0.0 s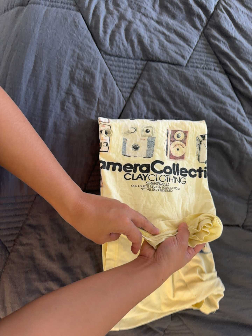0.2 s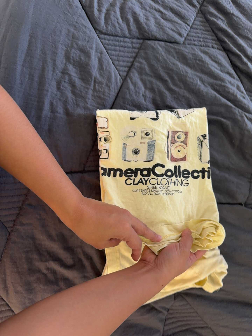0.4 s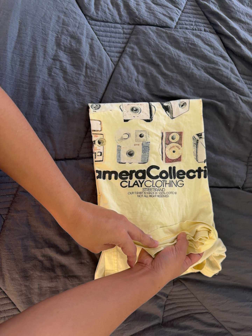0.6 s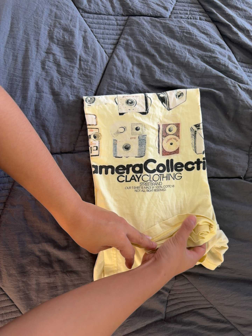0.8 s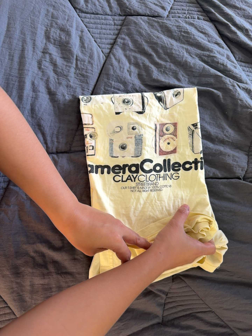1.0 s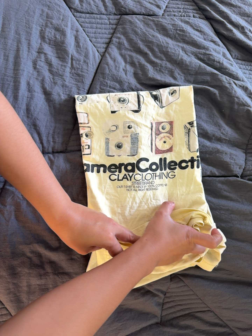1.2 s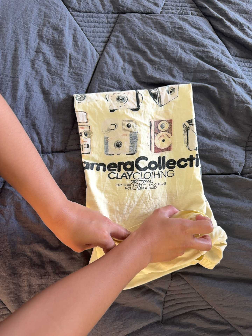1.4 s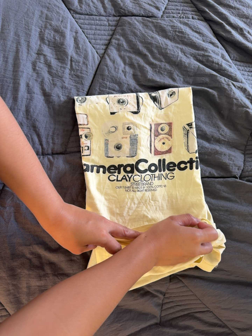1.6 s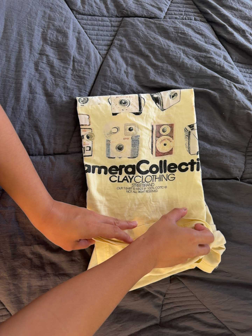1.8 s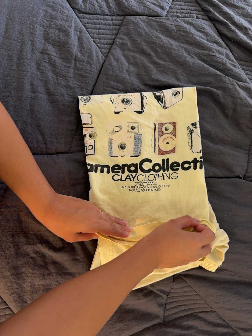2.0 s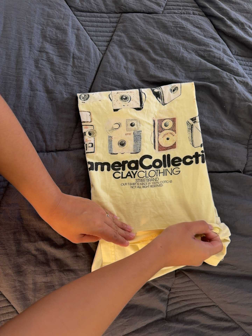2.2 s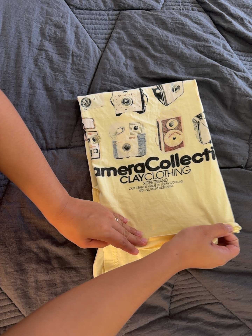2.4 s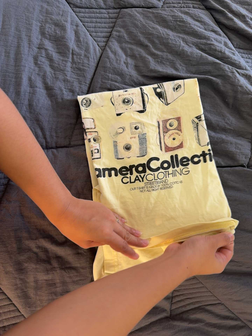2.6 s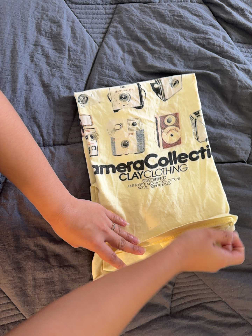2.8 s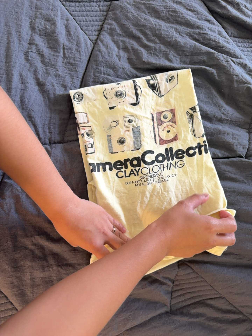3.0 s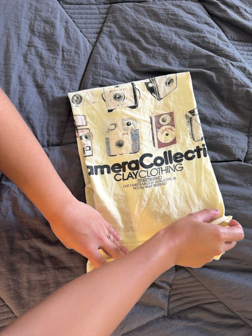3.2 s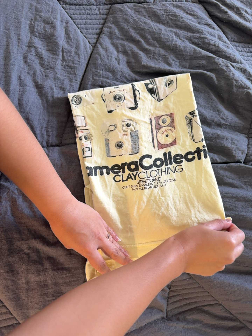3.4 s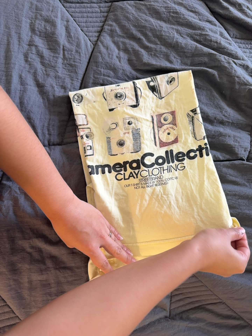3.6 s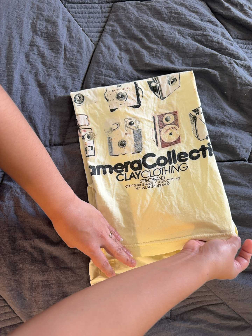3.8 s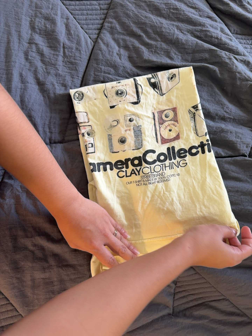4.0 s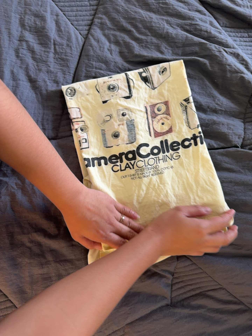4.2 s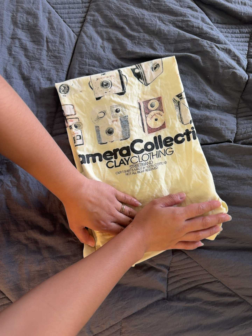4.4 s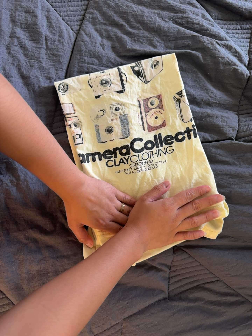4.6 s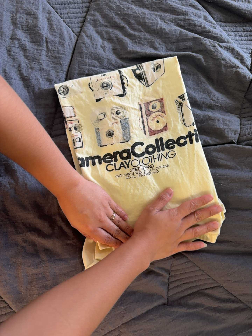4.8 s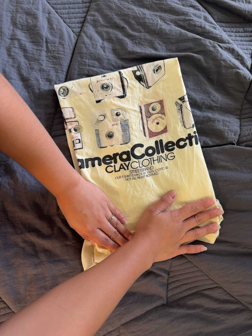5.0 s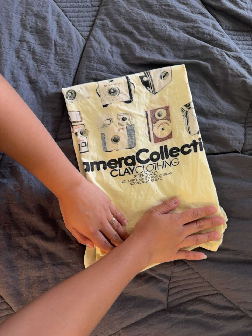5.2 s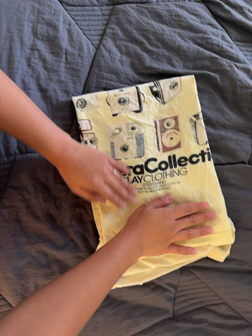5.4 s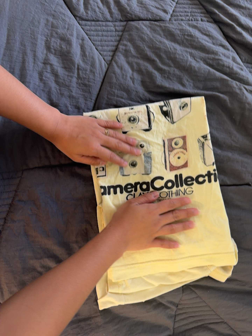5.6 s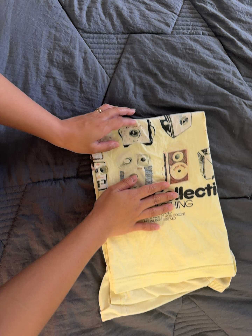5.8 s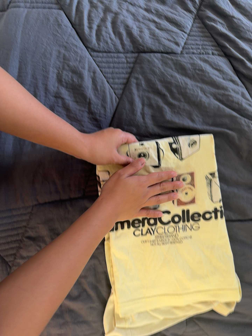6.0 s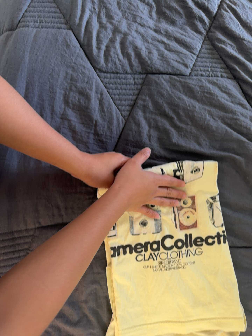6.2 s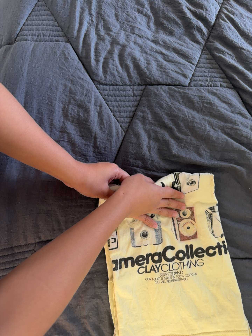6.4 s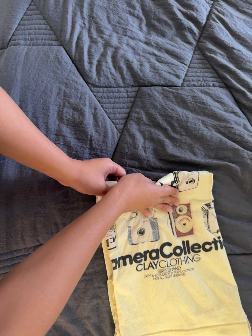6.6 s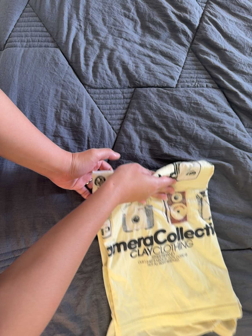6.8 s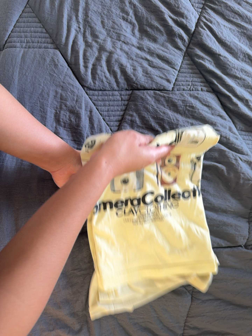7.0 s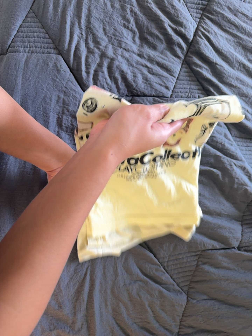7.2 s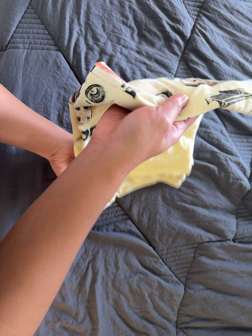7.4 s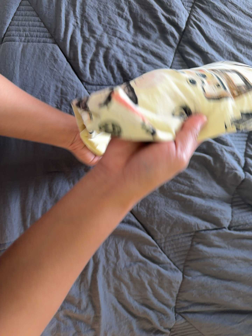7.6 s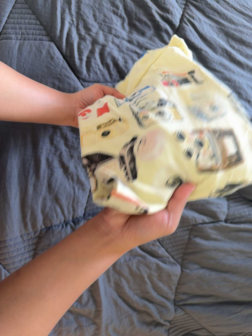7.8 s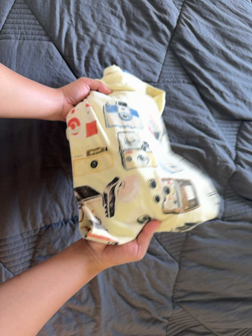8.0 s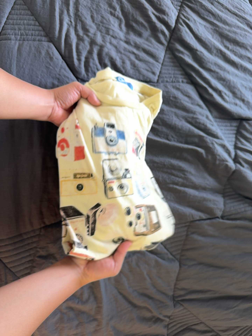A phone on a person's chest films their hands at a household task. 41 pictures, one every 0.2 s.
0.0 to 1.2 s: The camera travels toward the bottom of its view and to its right, about 12 cm, so close, fixed things drift upward.
1.2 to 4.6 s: The camera shifts only a little, or ends up much as it began.
4.6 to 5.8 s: The camera travels toward the top of its view and to its left, about 16 cm, so close, fixed things drift downward.
5.8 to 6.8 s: The camera travels toward the top of its view, about 7 cm, so close, fixed things drift downward.
6.8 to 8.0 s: The camera travels to its left and backward, about 8 cm.
The film runs forward here.
